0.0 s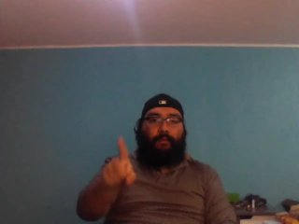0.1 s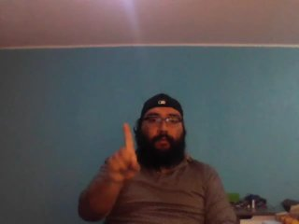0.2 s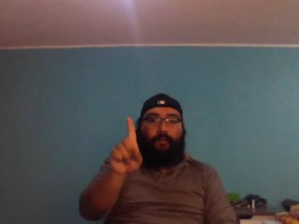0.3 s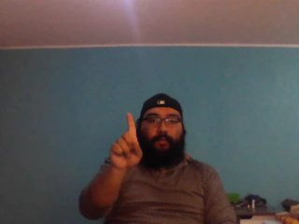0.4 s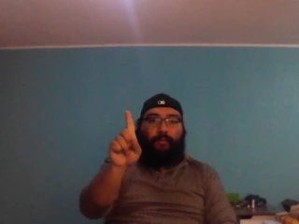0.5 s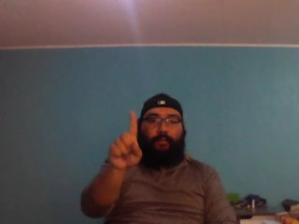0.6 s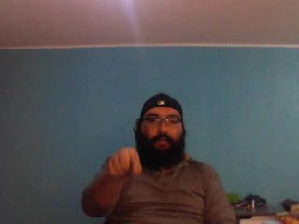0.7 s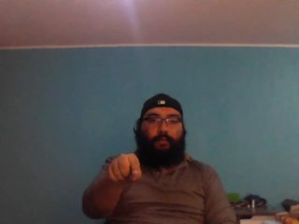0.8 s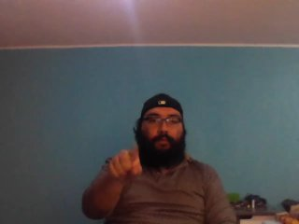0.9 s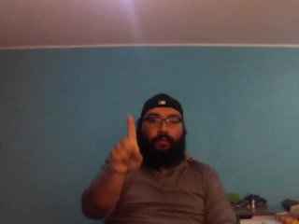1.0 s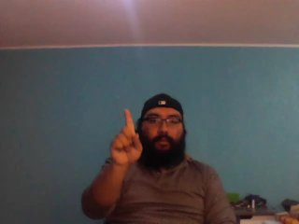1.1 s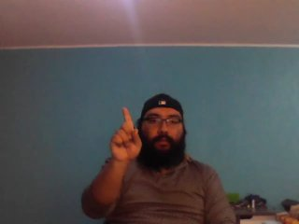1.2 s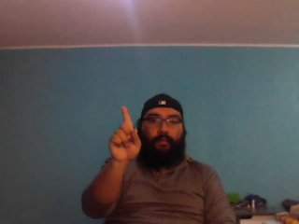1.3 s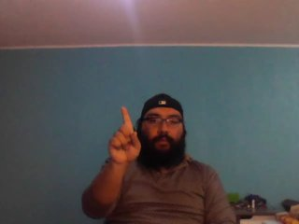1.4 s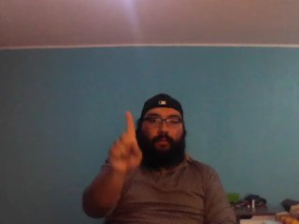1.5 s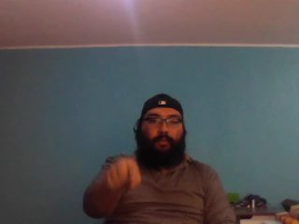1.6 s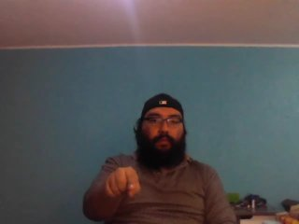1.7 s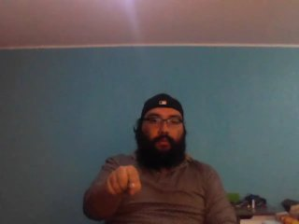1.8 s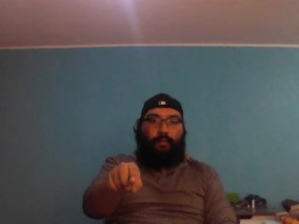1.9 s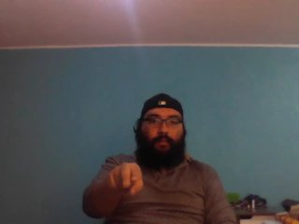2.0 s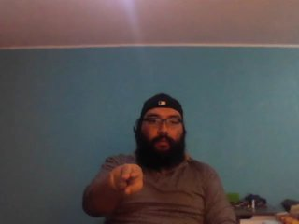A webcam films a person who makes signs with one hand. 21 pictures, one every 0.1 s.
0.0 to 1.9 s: Double click with one finger.
